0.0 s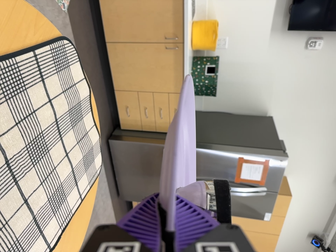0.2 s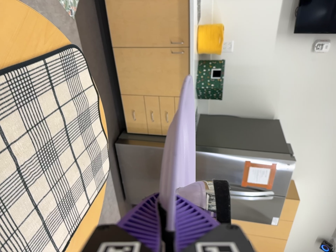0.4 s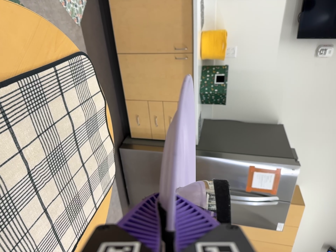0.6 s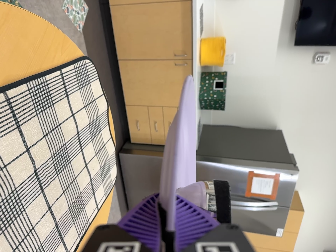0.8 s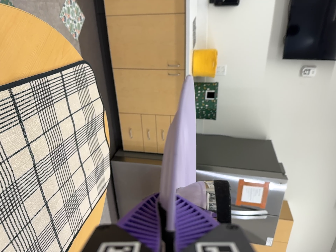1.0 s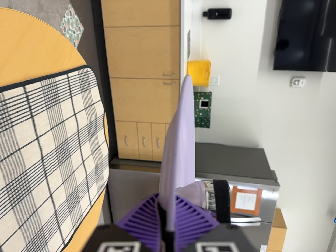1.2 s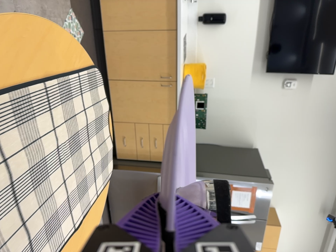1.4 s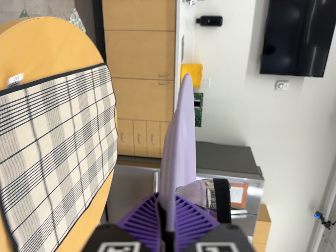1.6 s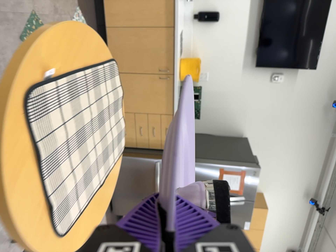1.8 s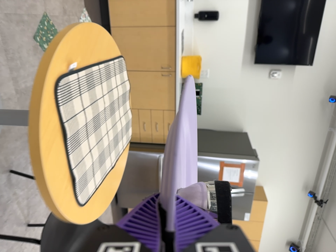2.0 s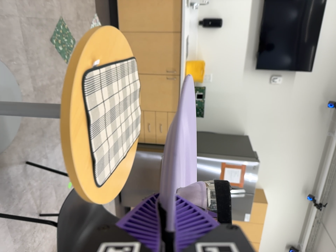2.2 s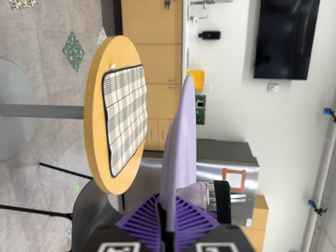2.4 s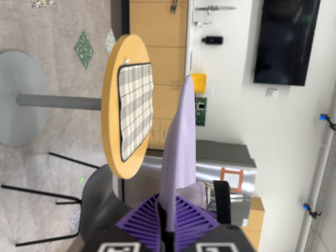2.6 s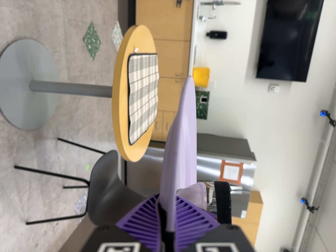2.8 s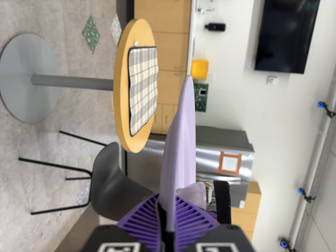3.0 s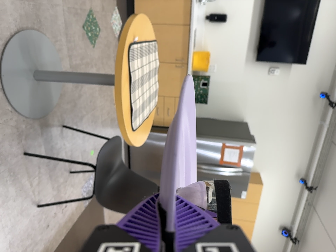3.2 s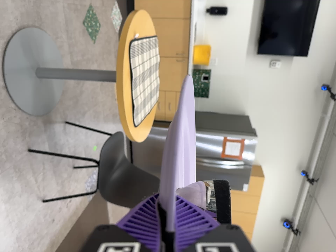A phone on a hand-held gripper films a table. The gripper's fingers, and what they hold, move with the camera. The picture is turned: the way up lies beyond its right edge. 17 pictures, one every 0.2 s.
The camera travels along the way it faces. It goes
backward.
0.0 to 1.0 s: The camera travels backward and toward the bottom of its view, about 14 cm, so what stands in front gets smaller. Its aim tips toward the top of its view by about 10 degrees.
1.0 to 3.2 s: The camera travels backward, about 100 cm, so what stands in front gets smaller.
The film runs backward here.
